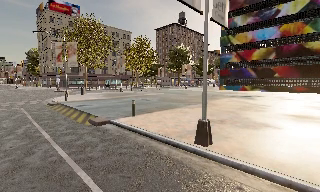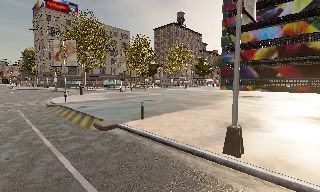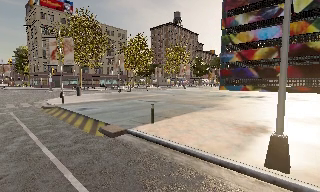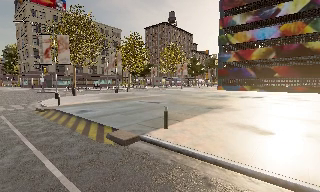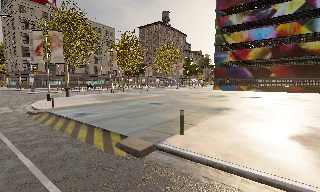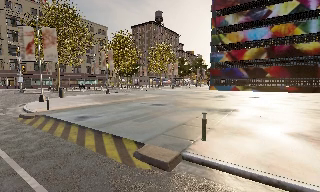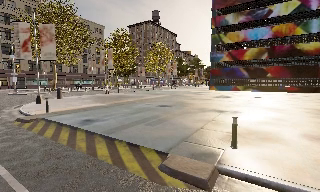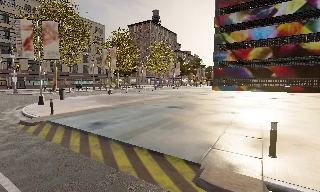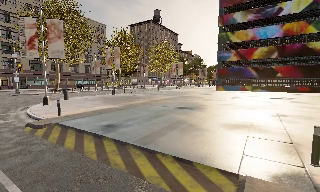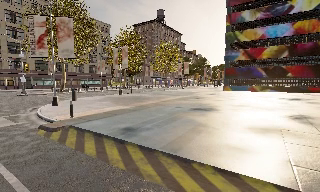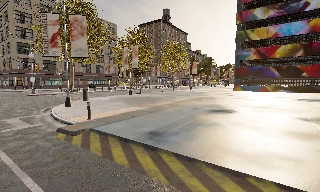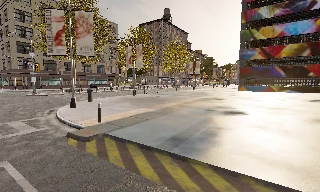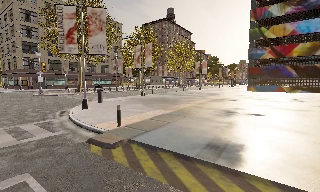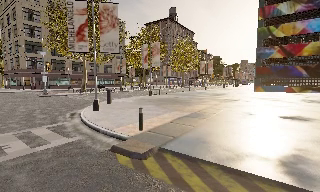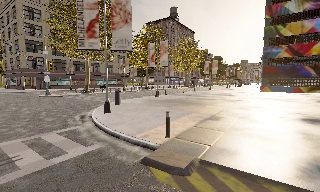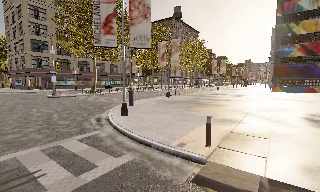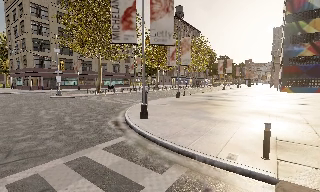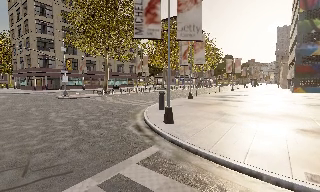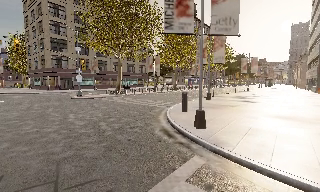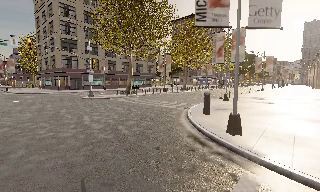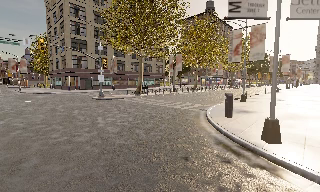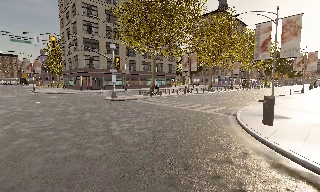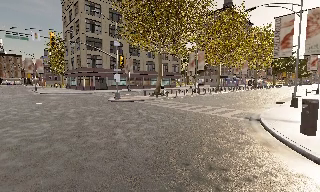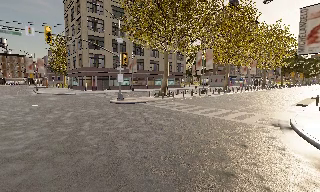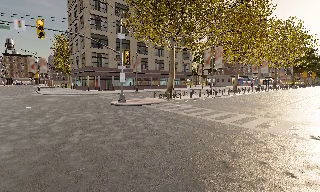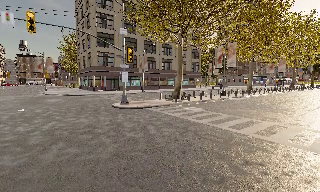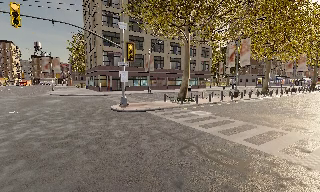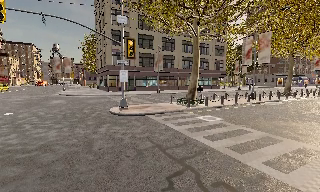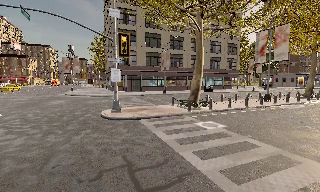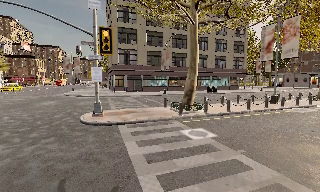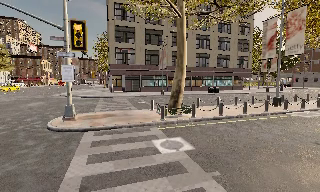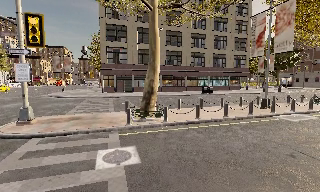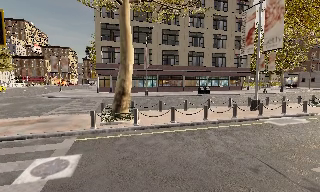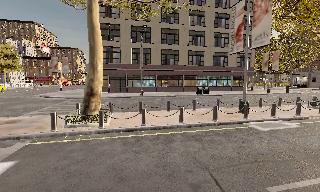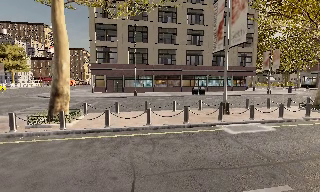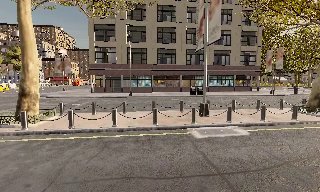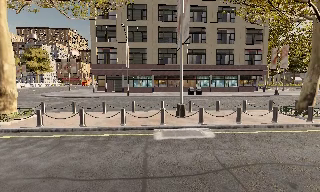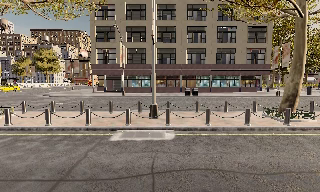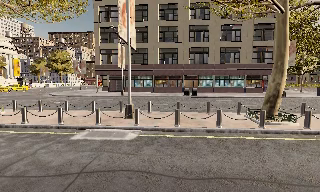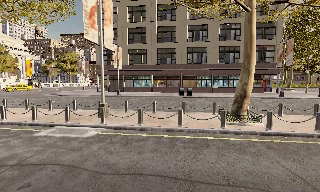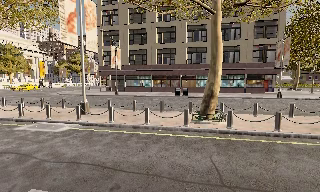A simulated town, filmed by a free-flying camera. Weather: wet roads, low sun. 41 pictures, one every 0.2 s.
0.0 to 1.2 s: The camera pans to its right, which is clockwise from overhead, by about 10 degrees. It travels to its left and forward, about 6 m.
1.2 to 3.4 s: The camera travels to its left and forward, about 12 m, so close, fixed things drift to the right.
3.4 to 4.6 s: The camera pans to its left, which is counterclockwise from overhead, by about 15 degrees. It travels forward and to its left, about 7 m, so what stands in front looms larger.
4.6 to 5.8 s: The camera pans to its left, which is counterclockwise from overhead, by about 20 degrees. It travels forward and to its right, about 9 m, so what stands in front looms larger.
5.8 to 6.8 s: The camera travels to its right and forward, about 8 m, so close, fixed things drift to the left.
6.8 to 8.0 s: The camera pans to its left, which is counterclockwise from overhead, by about 20 degrees. It travels to its right, about 11 m, so close, fixed things drift to the left.
The film runs forward here.
